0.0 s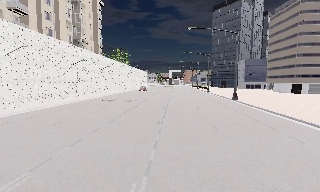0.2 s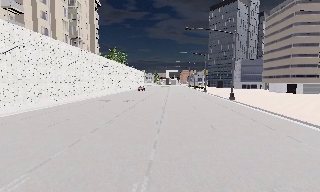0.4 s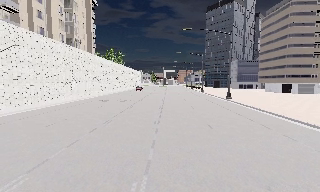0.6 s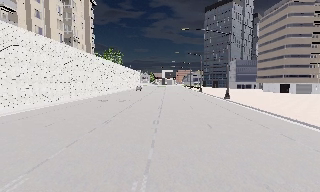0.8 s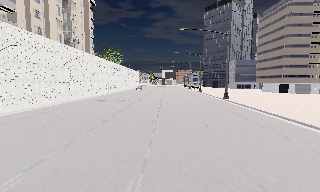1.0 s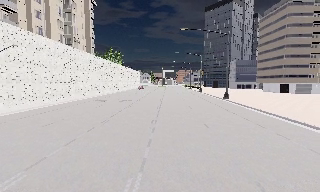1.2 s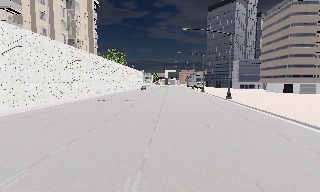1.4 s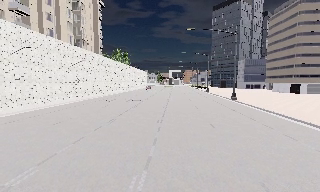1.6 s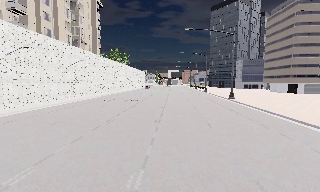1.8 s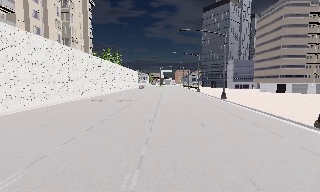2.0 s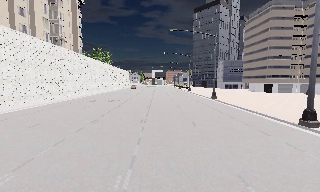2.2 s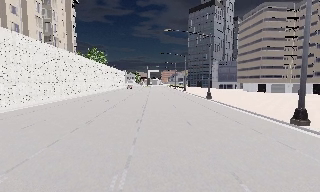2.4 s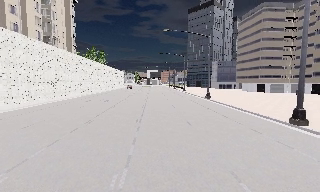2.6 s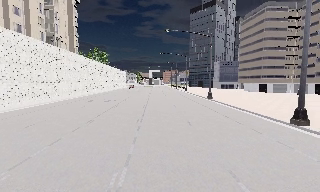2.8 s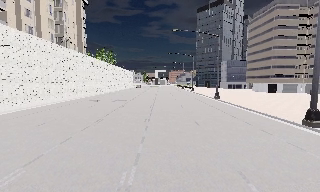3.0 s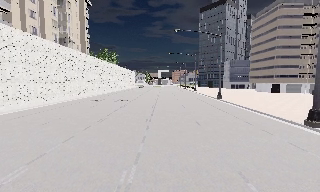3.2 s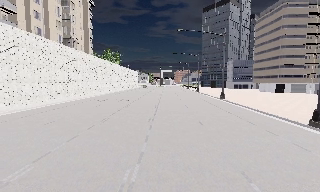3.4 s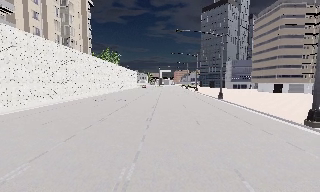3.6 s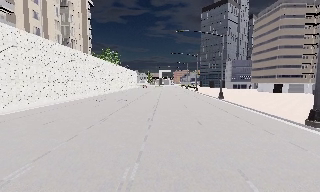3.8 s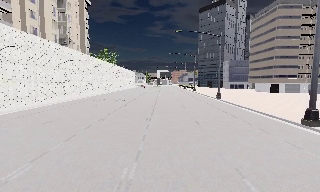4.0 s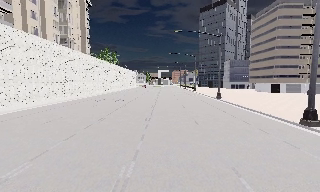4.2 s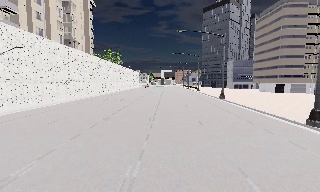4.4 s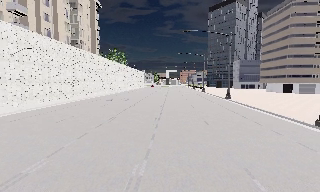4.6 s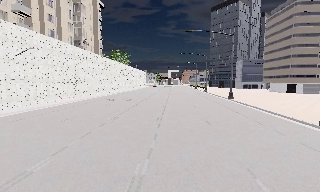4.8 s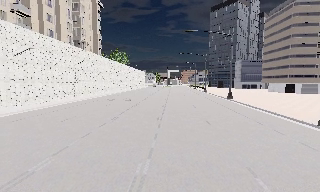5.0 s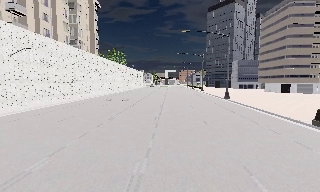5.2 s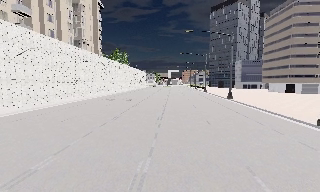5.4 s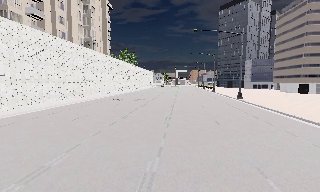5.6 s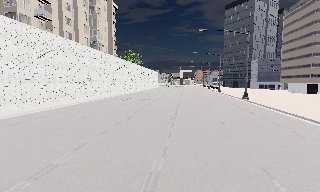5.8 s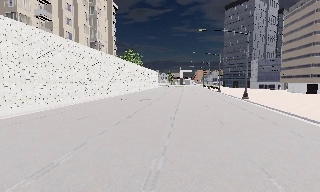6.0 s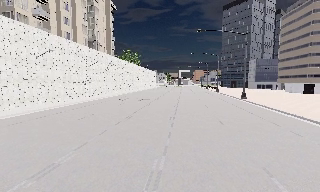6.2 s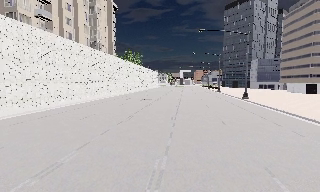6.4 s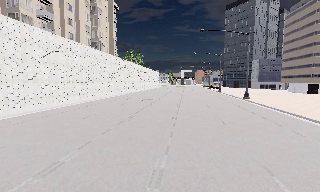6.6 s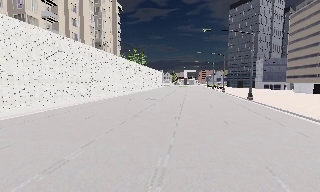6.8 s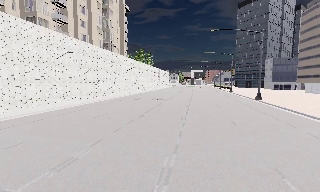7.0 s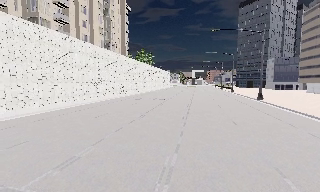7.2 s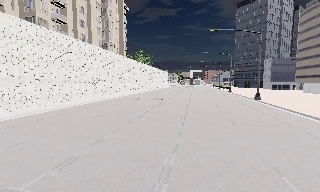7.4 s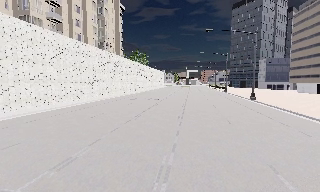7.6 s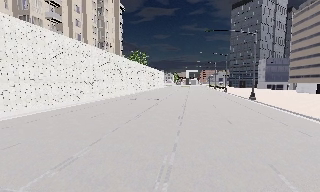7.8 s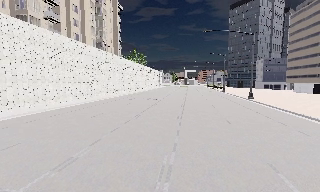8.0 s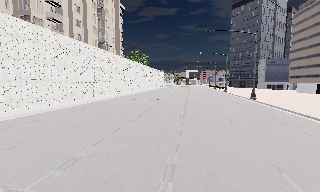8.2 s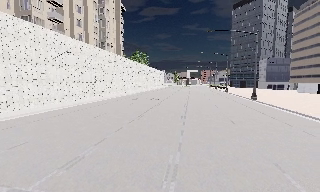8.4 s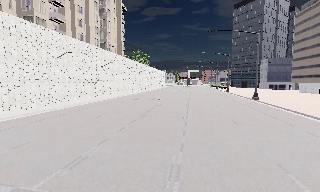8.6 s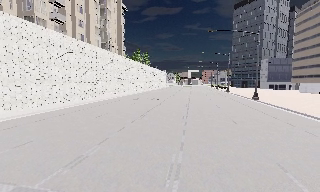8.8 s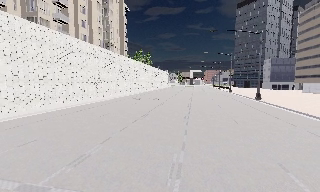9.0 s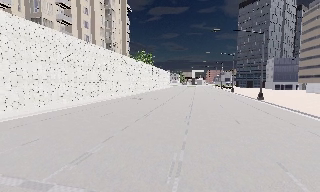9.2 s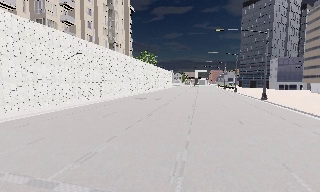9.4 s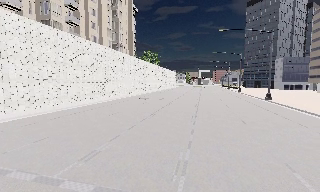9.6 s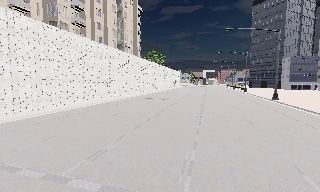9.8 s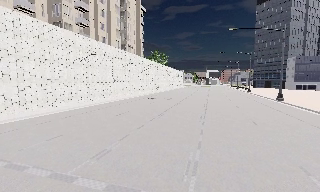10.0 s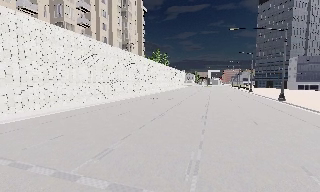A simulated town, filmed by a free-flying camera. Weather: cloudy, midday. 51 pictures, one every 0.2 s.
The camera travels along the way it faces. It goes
backward.
0.0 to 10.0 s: The camera pans to its left, which is counterclockwise from overhead, by about 15 degrees. It travels backward, about 2 m, so what stands in front gets smaller.
The film runs backward here.
